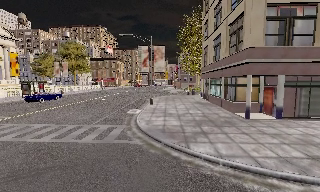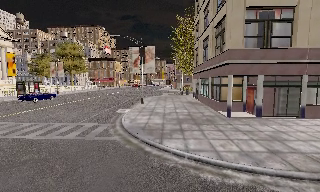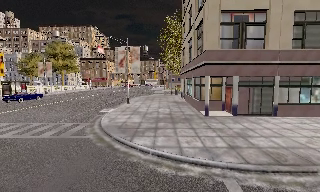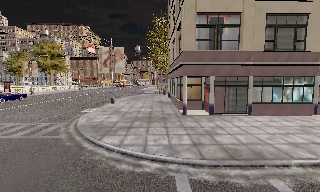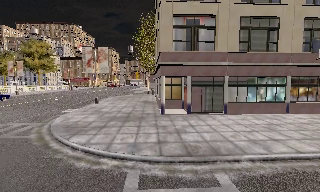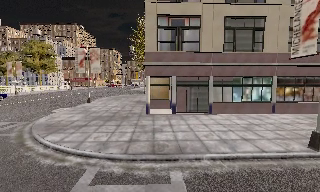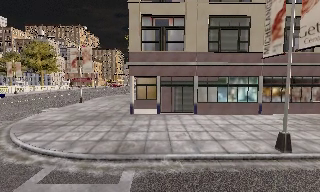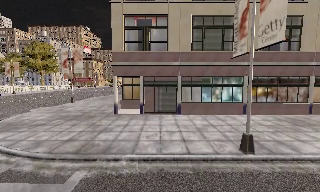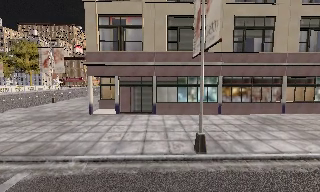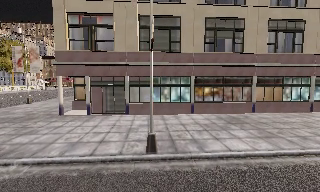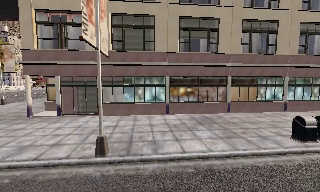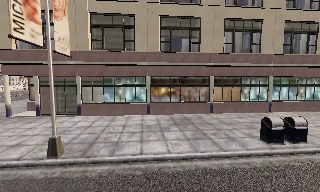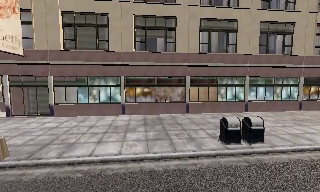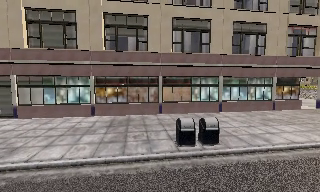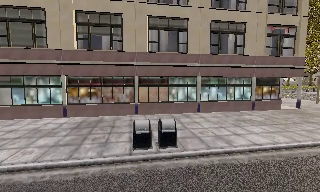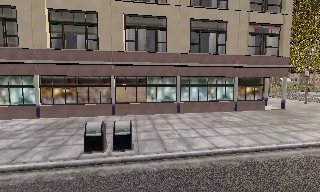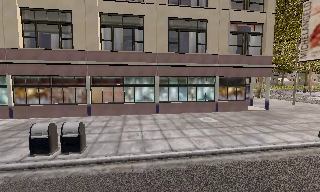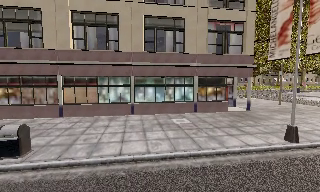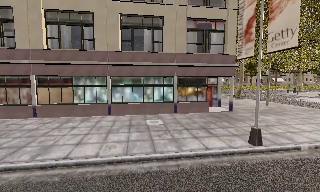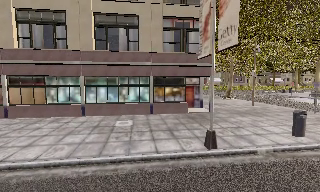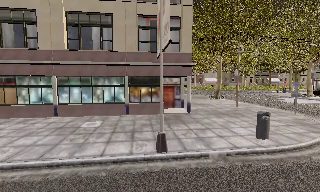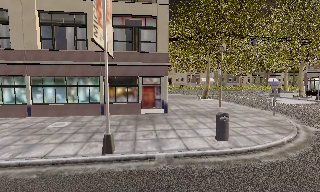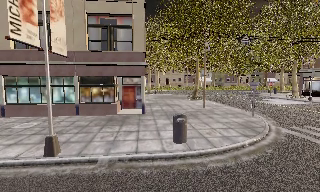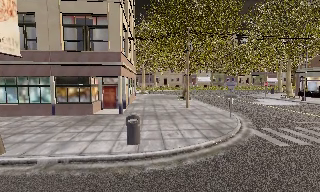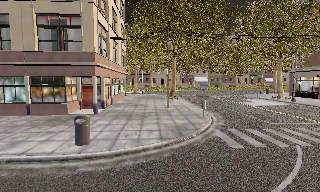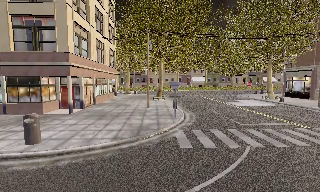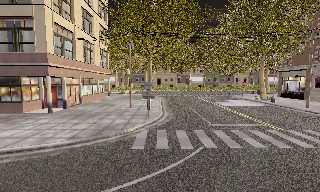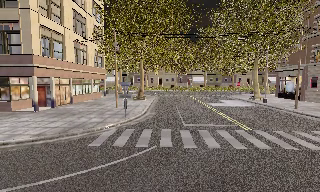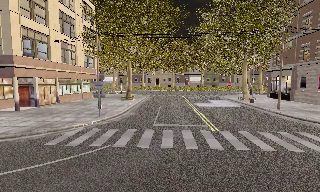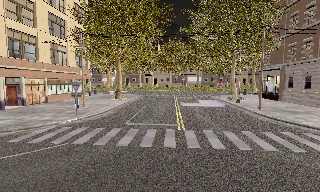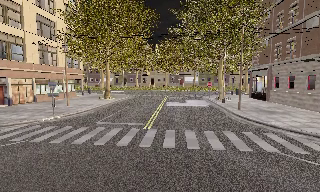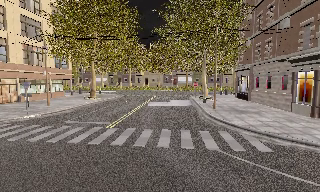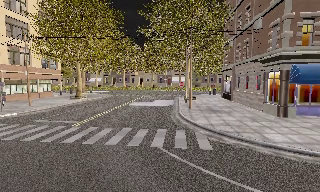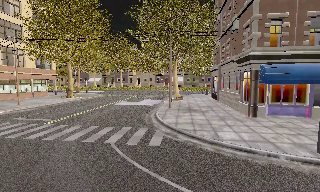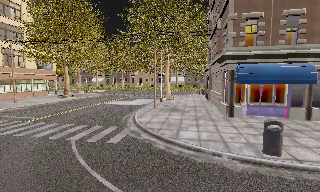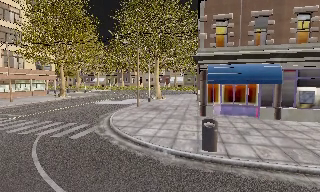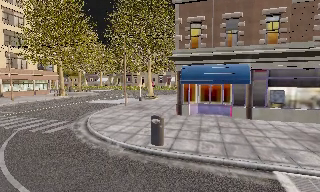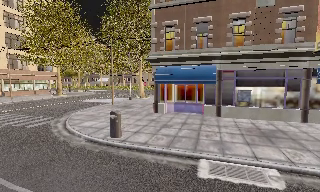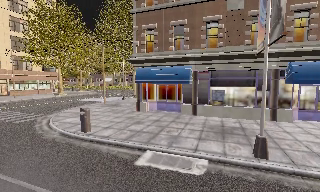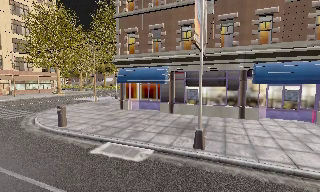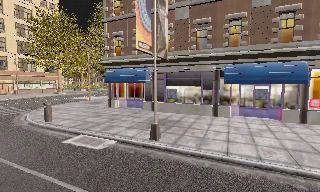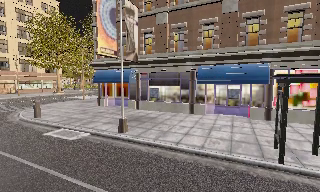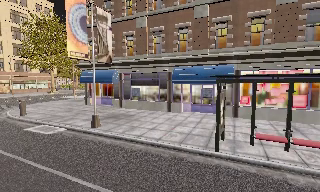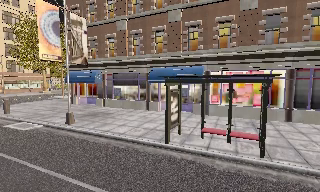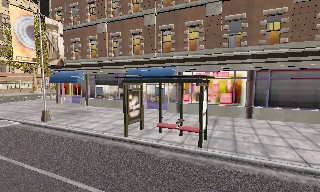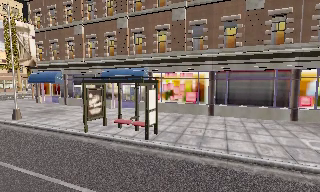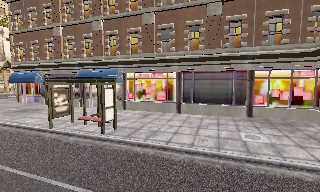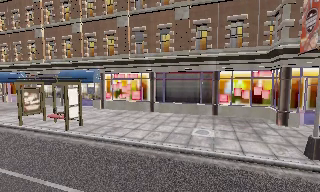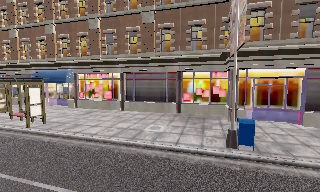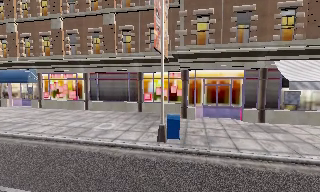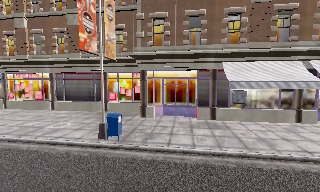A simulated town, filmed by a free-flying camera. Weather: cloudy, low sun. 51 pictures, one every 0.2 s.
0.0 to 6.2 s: The camera travels to its right, about 55 m, so close, fixed things drift to the left.
6.2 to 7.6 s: The camera pans to its left, which is counterclockwise from overhead, by about 15 degrees. It travels to its right, about 16 m, so close, fixed things drift to the left.
7.6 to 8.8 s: The camera travels to its right and backward, about 12 m, so close, fixed things drift to the left.
8.8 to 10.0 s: The scene slides to the left, as the camera pans about 15 degrees to its right. It travels to its right, about 13 m, so close, fixed things drift to the left.
The film runs backward here.
